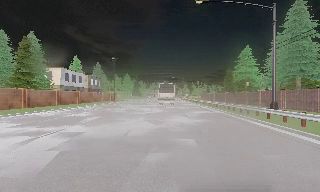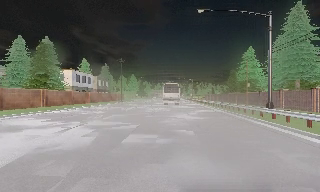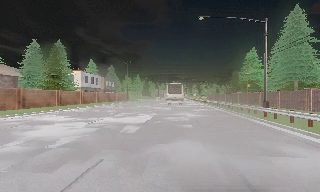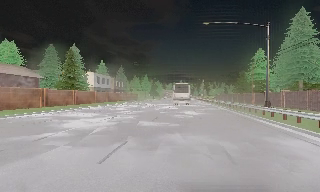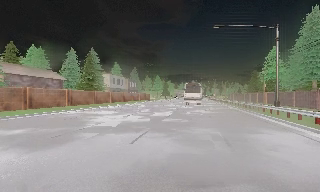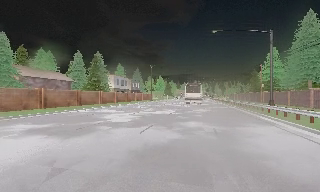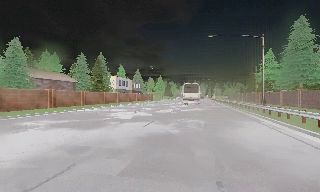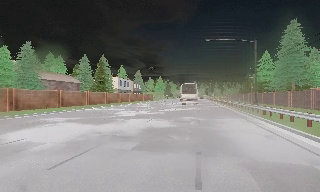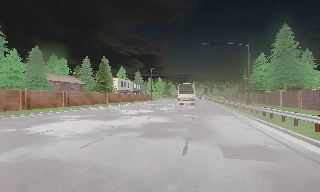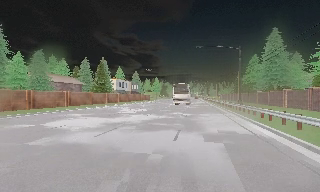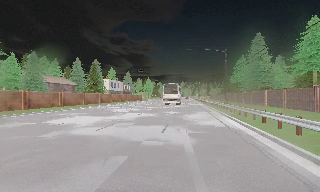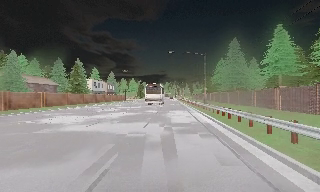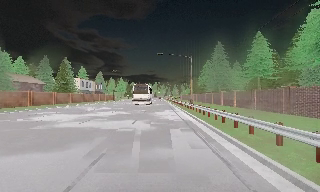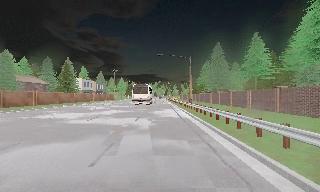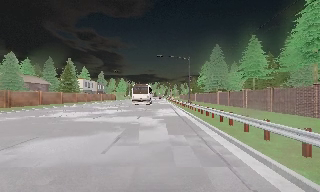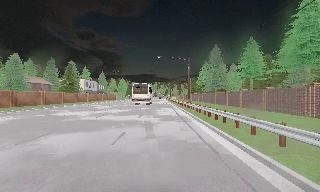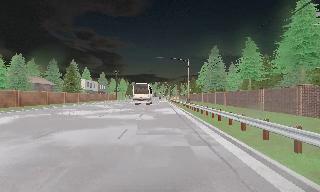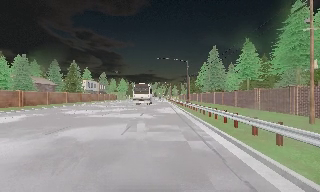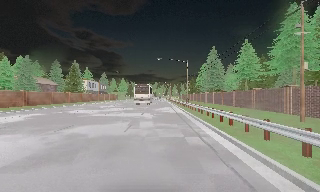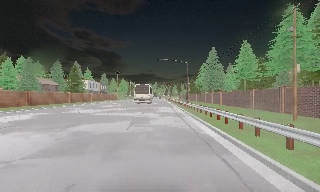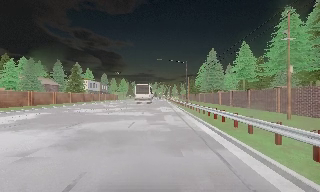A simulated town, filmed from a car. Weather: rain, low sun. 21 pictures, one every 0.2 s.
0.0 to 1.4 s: The camera pans to its left, which is counterclockwise from overhead, by about 10 degrees. It travels backward, about 12 m, so what stands in front gets smaller.
1.4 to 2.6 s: The camera pans to its right, which is clockwise from overhead, by about 15 degrees. It travels backward, about 8 m, so what stands in front gets smaller.
2.6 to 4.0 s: The camera travels backward, about 5 m, so what stands in front gets smaller. It loses speed.
The film runs backward here.
